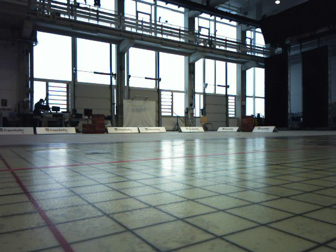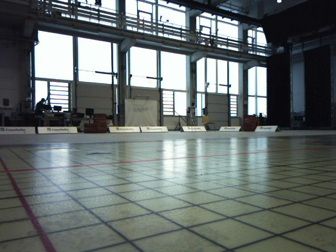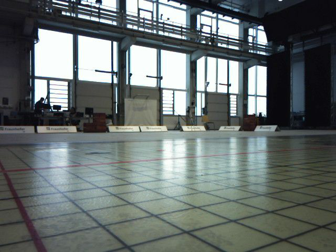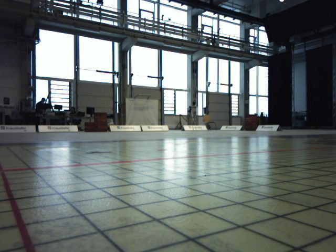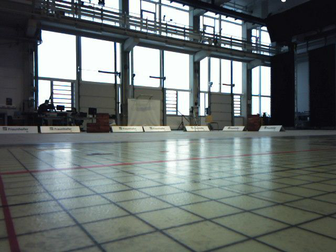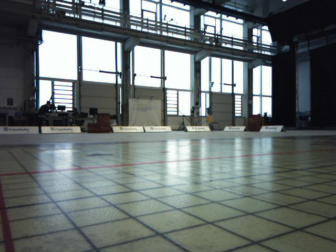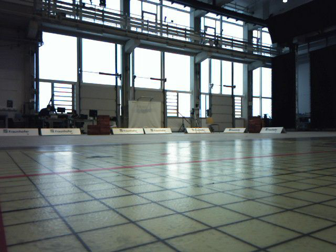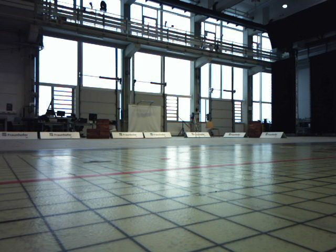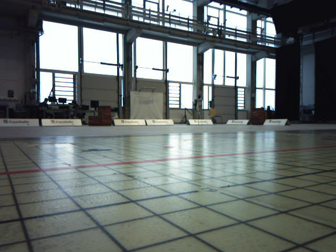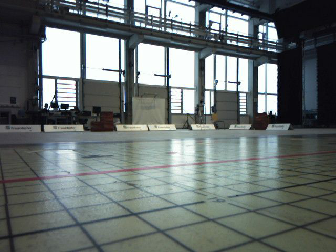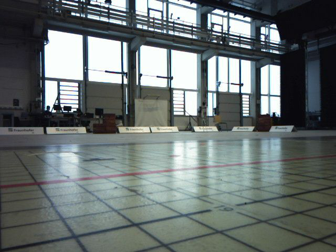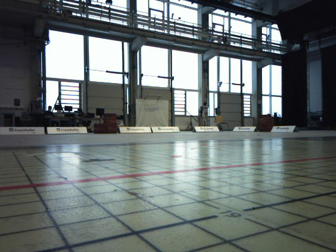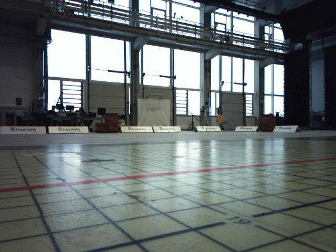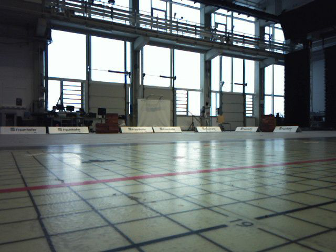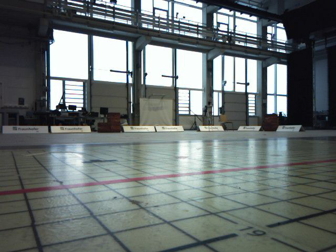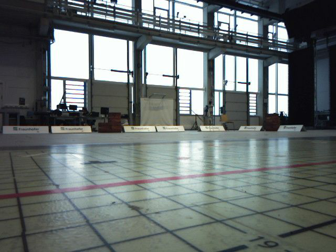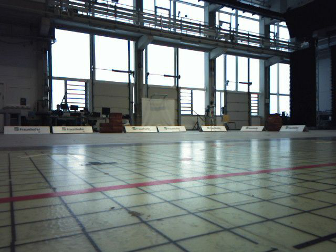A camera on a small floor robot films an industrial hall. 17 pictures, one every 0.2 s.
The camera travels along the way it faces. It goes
forward.
0.0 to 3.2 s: The camera travels forward, about 0.7 m, so what stands in front looms larger.
The film runs forward here.
